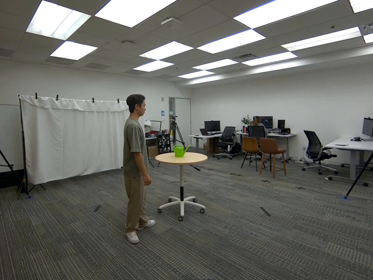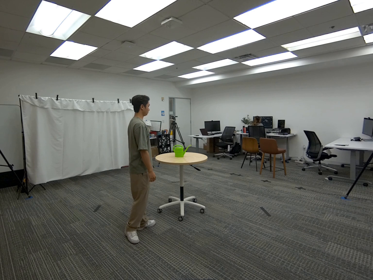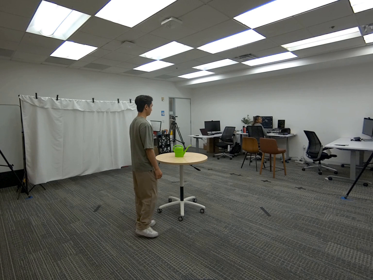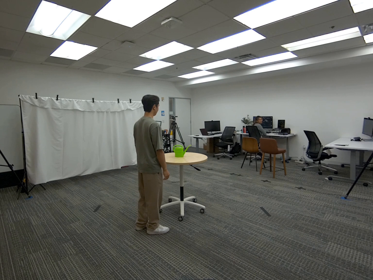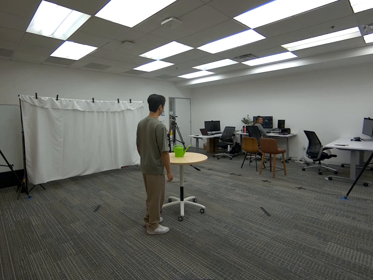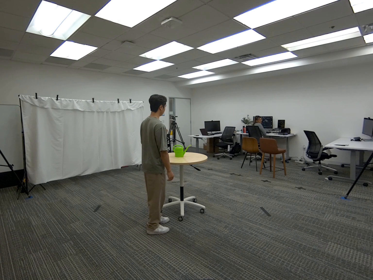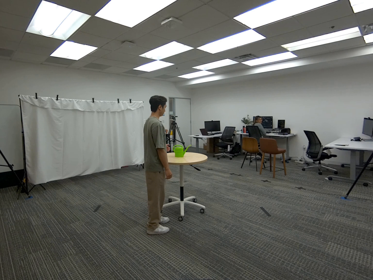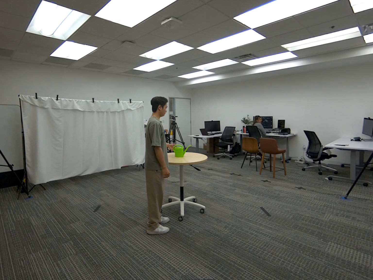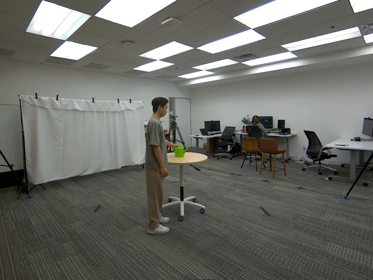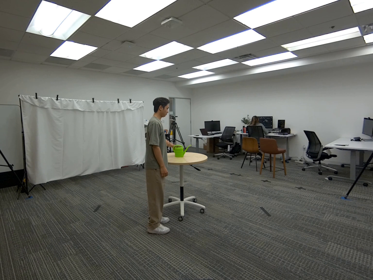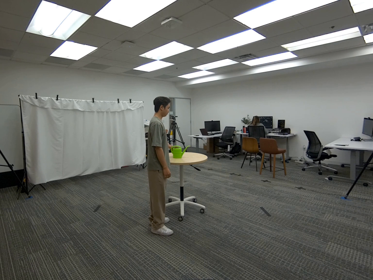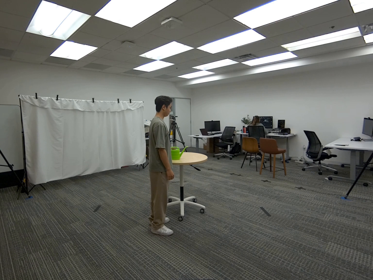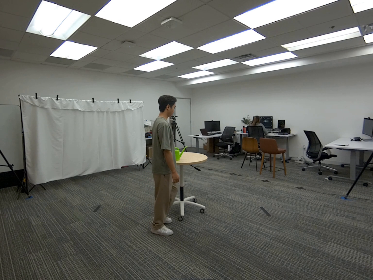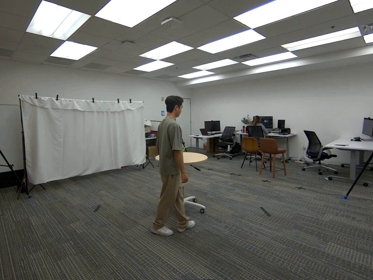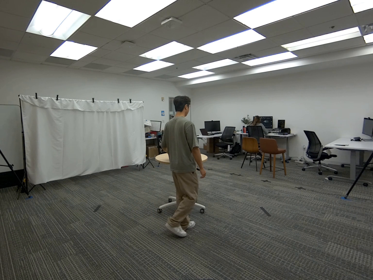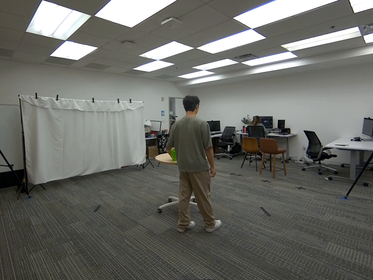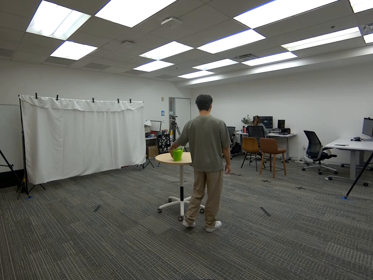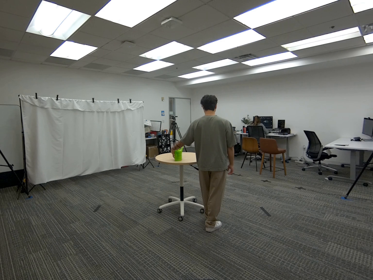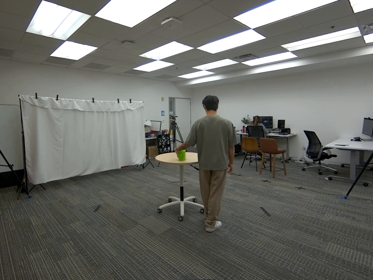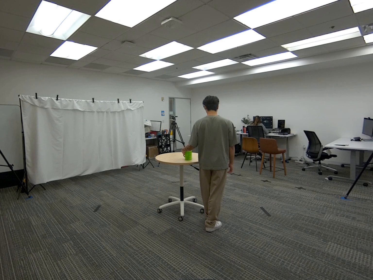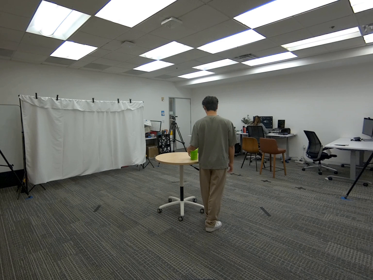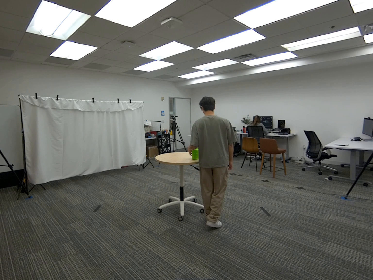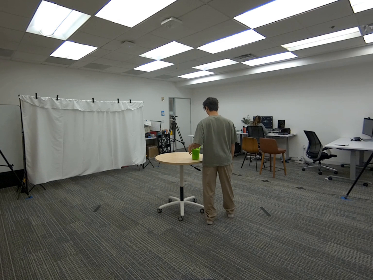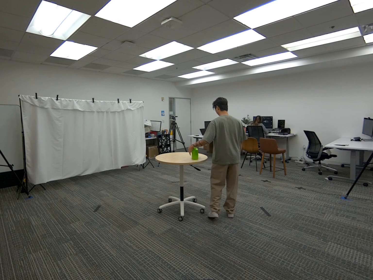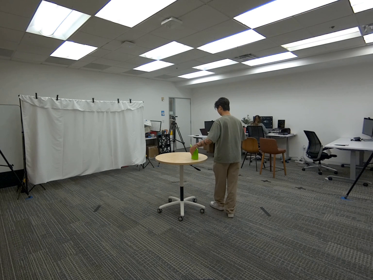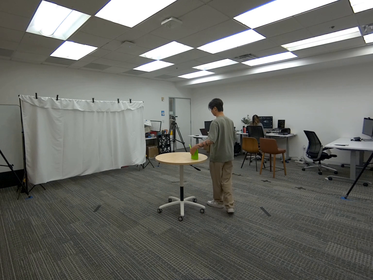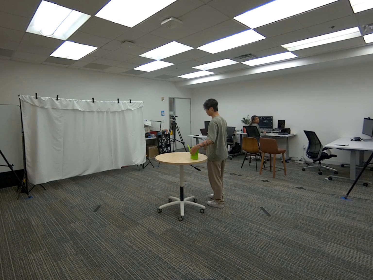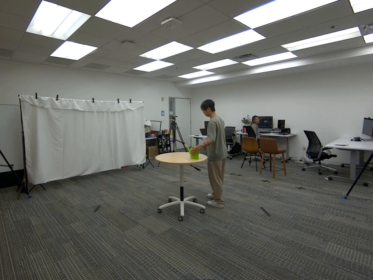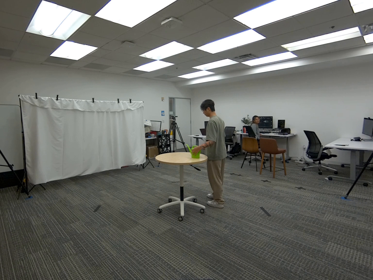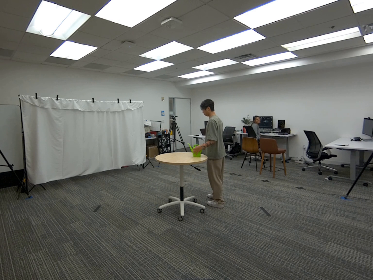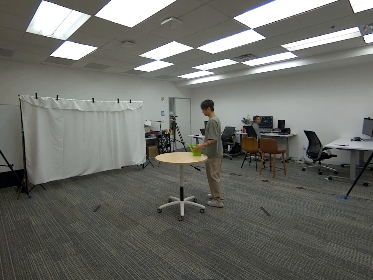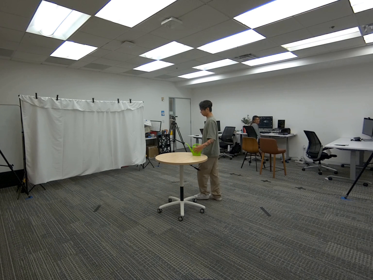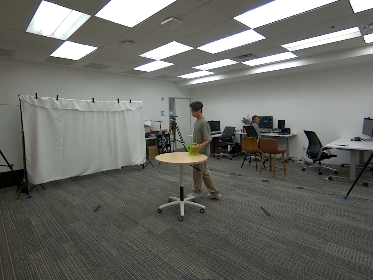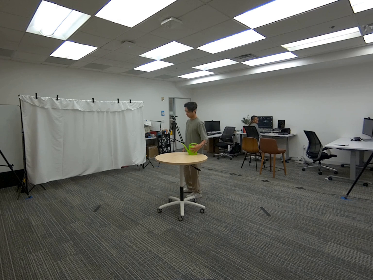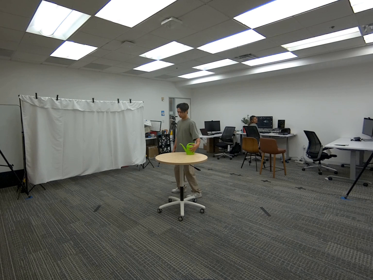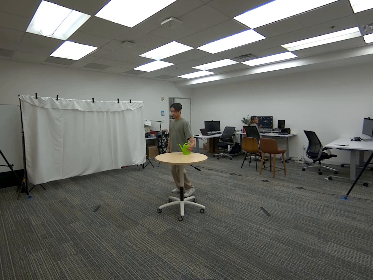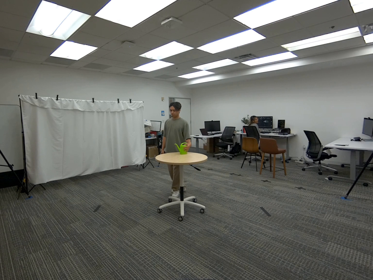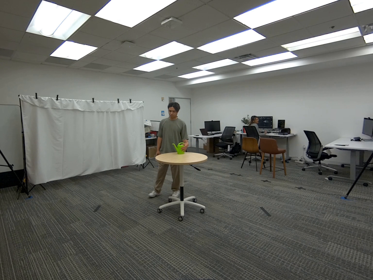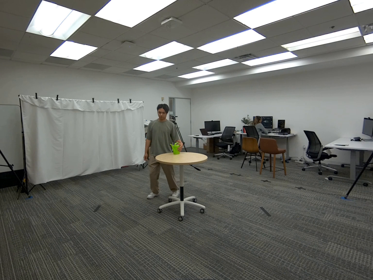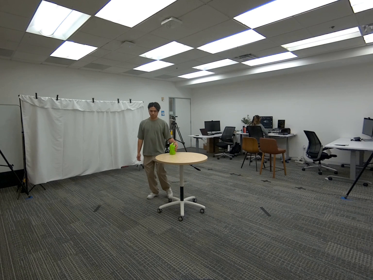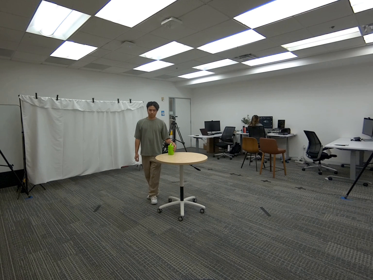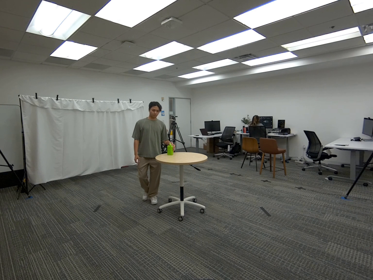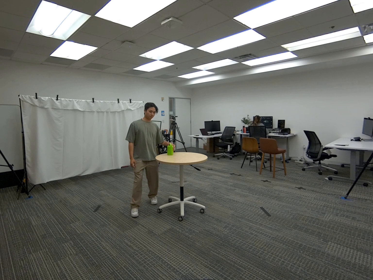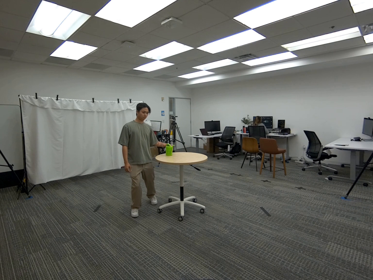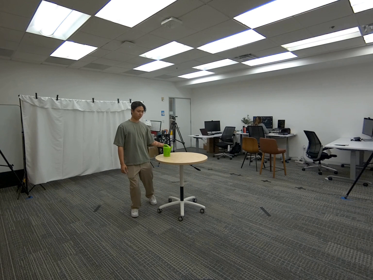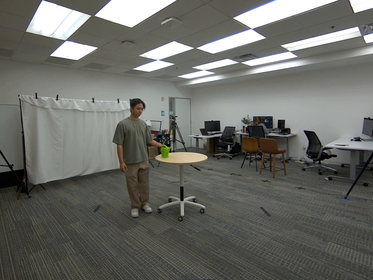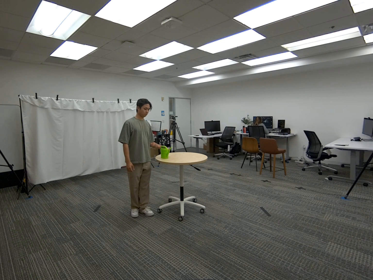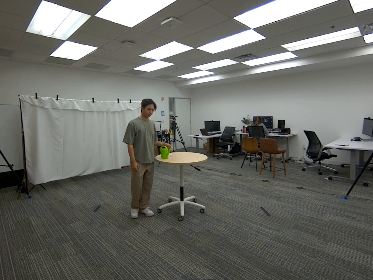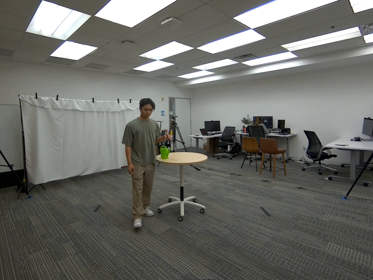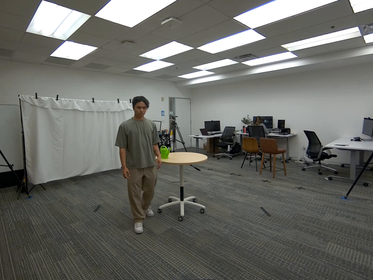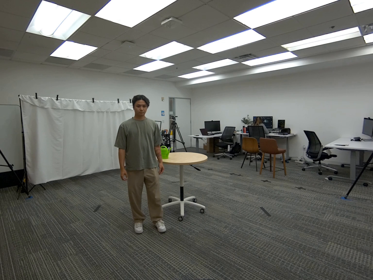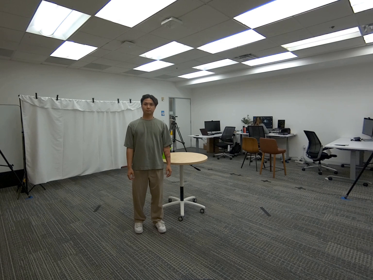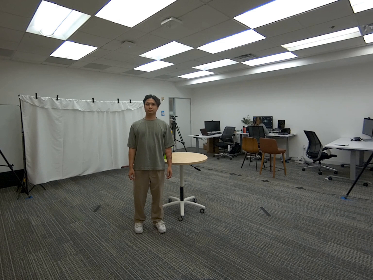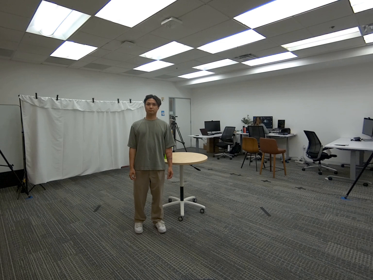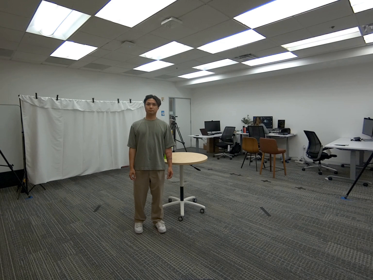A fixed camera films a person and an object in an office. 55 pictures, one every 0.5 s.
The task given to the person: Walk over to the watering can on the round table and pull the watering can towards you as you walk around the round table.
